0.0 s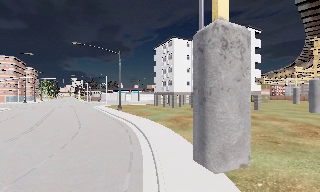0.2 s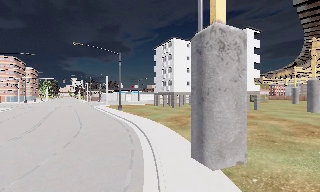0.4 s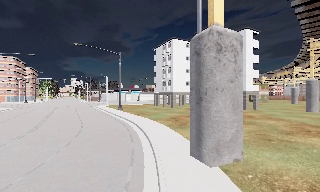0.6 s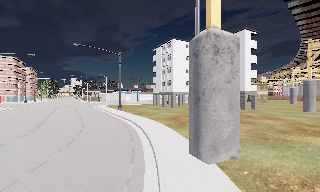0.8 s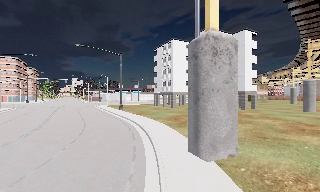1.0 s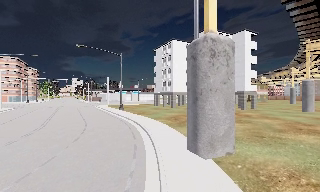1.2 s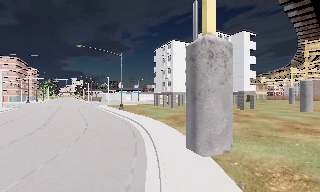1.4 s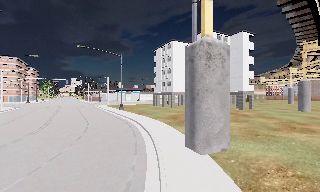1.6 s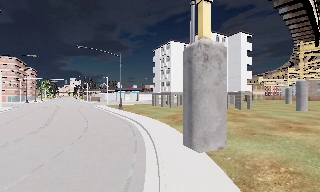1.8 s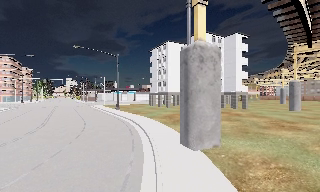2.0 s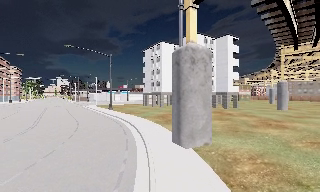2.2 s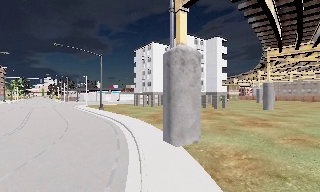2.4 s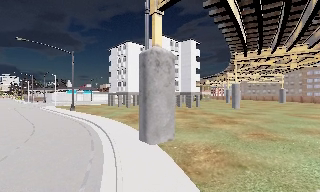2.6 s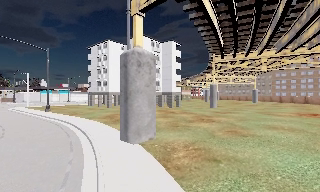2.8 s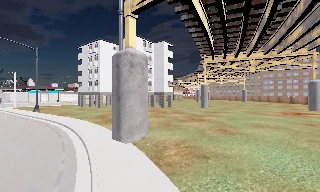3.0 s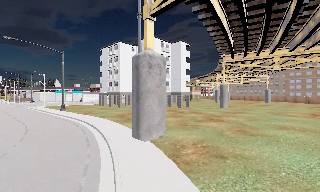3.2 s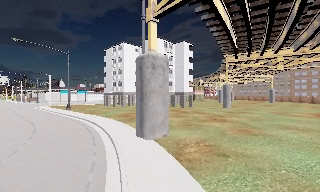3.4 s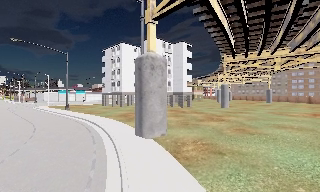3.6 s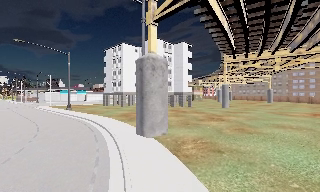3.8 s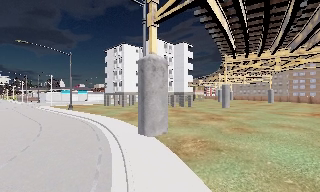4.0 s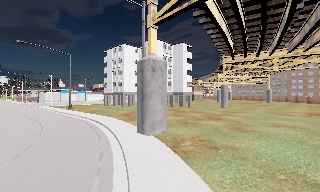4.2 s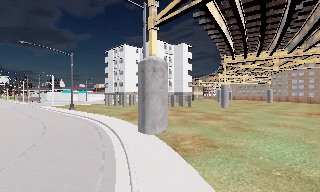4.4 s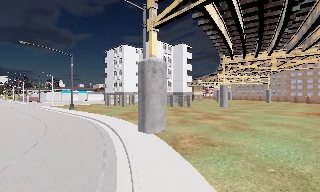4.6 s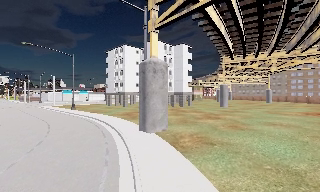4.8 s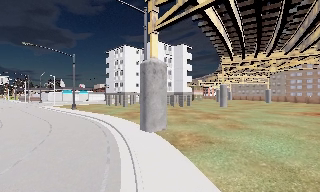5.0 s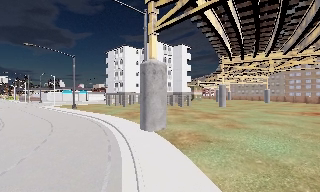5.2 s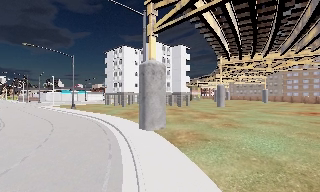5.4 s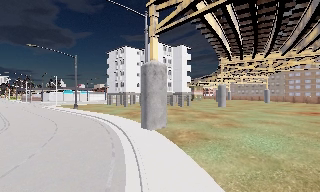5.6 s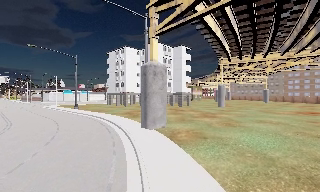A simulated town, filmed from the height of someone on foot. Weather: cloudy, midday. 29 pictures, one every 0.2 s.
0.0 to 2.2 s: The camera travels backward, about 2.5 m, so what stands in front gets smaller.
2.2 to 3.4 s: The camera swings to its right by about 10 degrees, and the scene slides to the left. It travels backward, about 1.5 m, so what stands in front gets smaller.
3.4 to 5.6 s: The camera travels backward, about 2.5 m, so what stands in front gets smaller.
The film runs backward here.
